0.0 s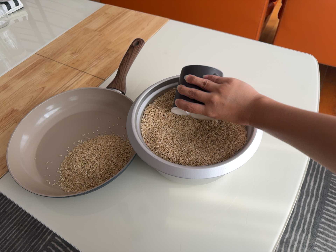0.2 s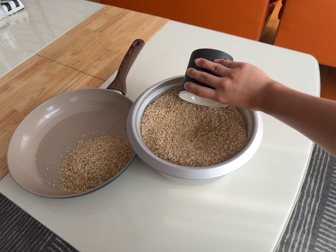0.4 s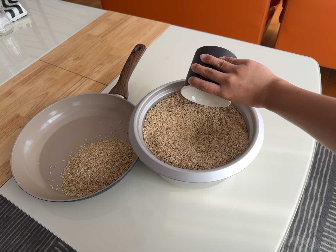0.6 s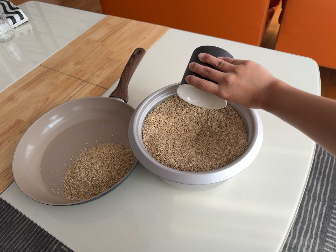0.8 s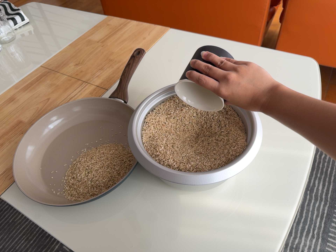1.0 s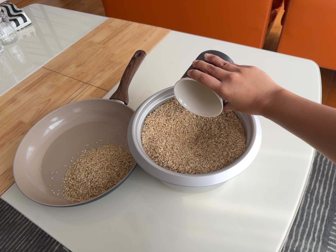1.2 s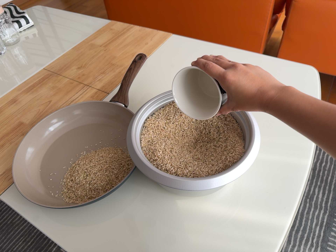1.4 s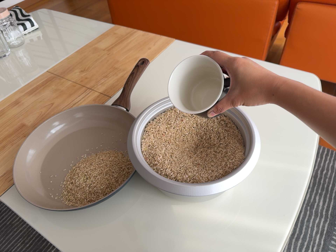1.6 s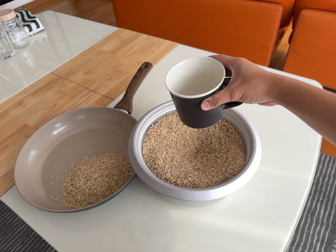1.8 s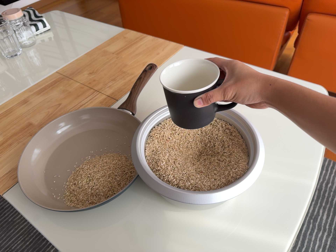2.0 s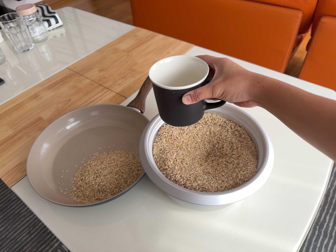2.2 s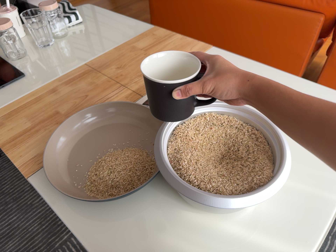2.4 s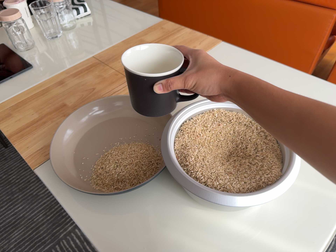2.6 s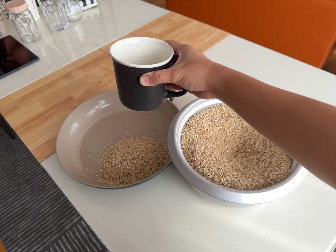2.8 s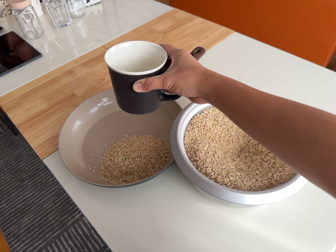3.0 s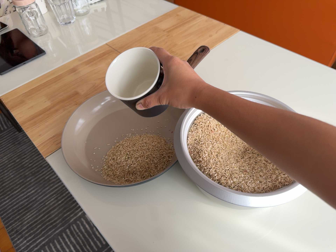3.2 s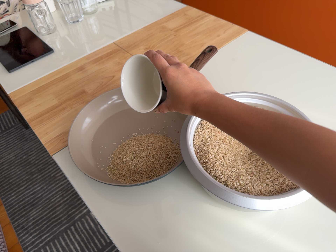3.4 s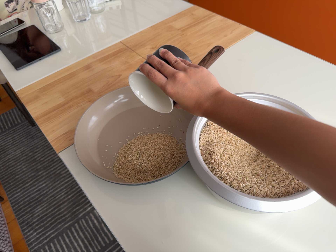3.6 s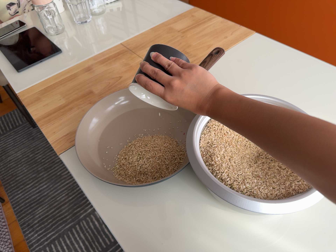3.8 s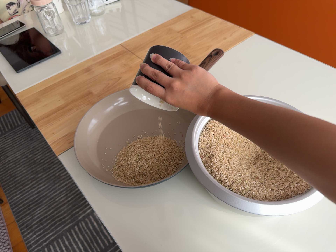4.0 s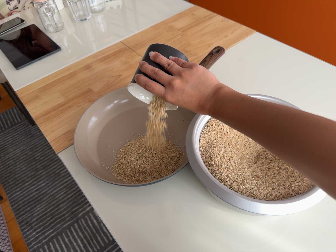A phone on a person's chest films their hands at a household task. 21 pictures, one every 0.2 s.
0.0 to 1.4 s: The camera shifts only a little, or ends up much as it began.
1.4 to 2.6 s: The camera rolls about its line of sight by about 10 degrees, and the scene rotates clockwise.
2.6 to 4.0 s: The camera shifts only a little, or ends up much as it began.
The film runs backward here.
